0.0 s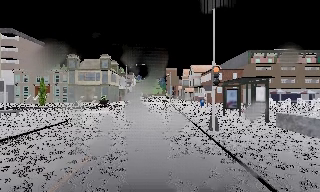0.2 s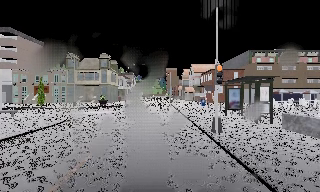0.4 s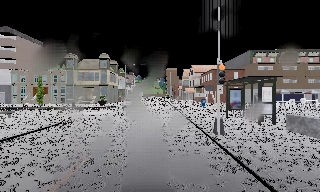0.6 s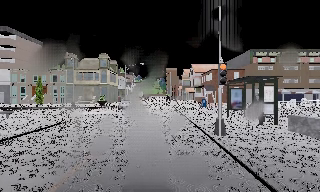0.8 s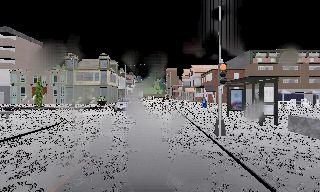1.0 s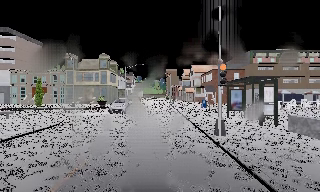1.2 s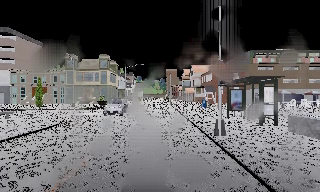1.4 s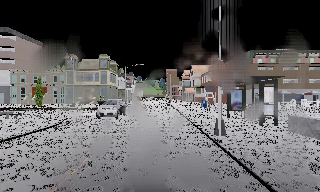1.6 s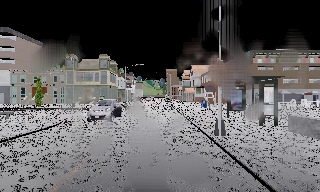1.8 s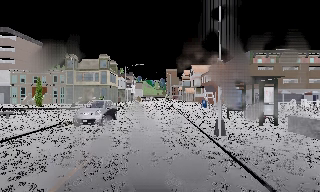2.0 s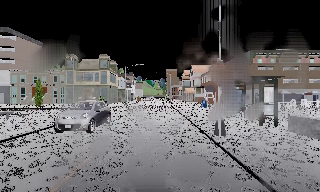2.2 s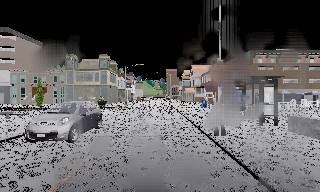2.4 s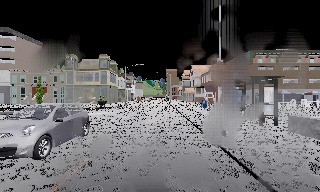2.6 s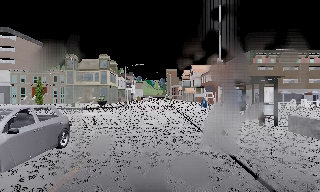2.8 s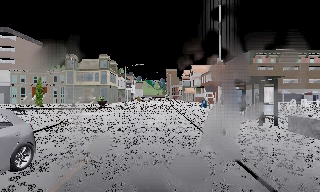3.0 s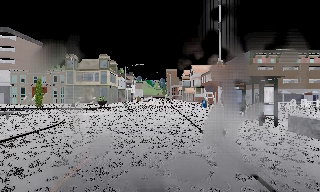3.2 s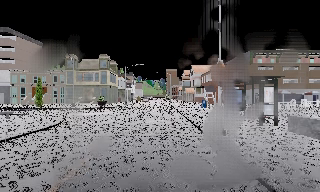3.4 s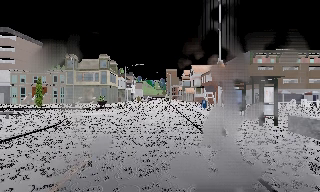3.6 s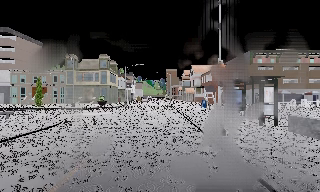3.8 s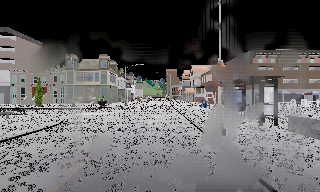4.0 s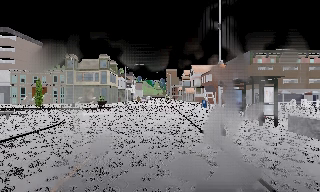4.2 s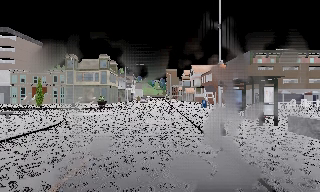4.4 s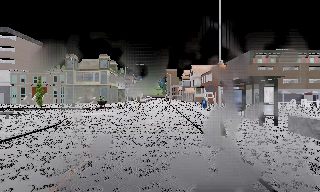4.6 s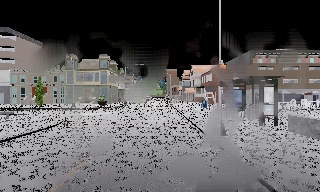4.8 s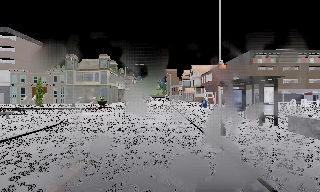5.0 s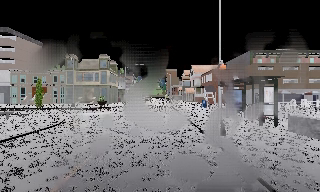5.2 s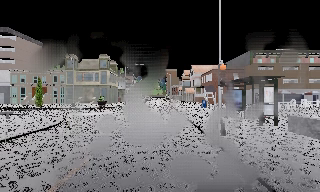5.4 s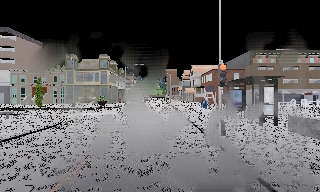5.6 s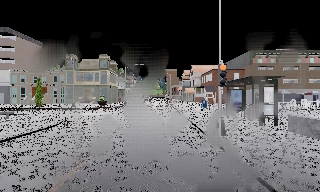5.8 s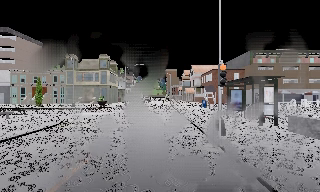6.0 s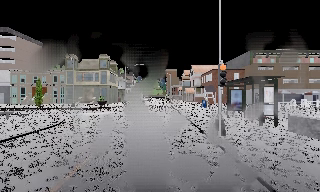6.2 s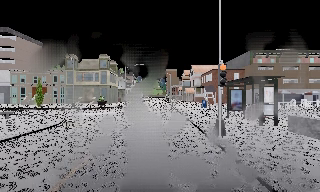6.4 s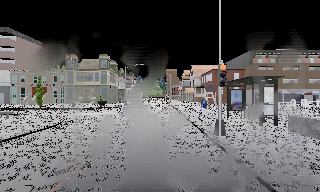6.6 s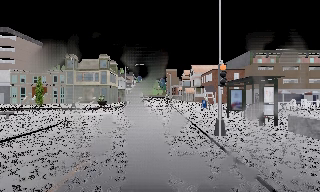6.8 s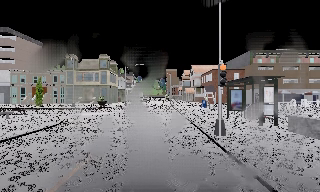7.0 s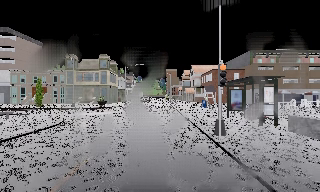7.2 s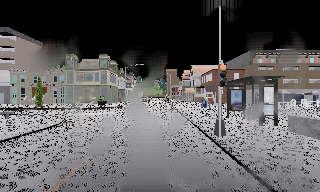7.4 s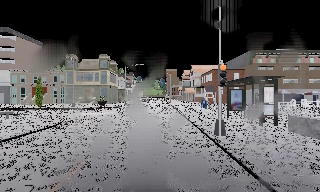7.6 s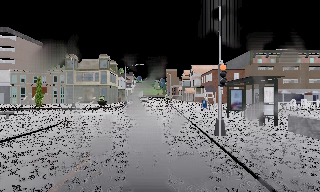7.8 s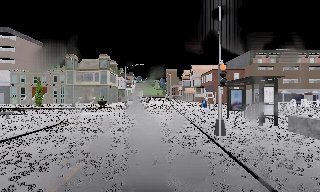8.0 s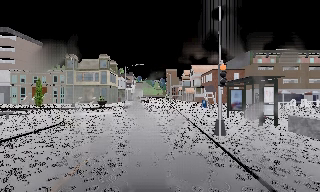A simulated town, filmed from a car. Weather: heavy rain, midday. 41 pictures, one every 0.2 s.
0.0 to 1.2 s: The camera travels forward, about 1 m, so what stands in front looms larger. It loses speed.
1.2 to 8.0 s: The camera keeps its place and its aim.
The film runs forward here.
